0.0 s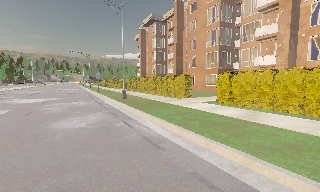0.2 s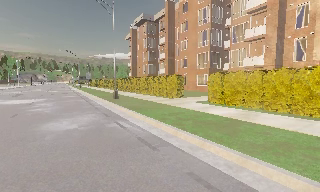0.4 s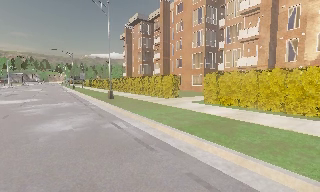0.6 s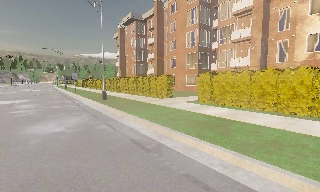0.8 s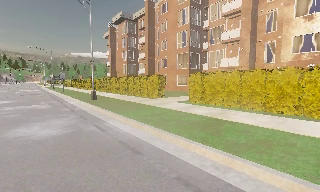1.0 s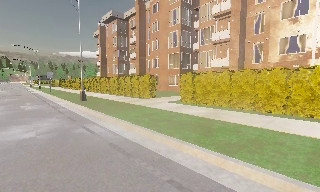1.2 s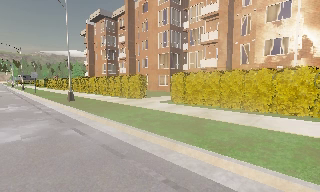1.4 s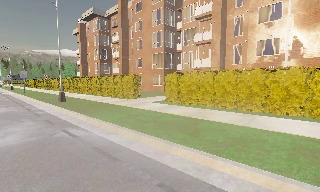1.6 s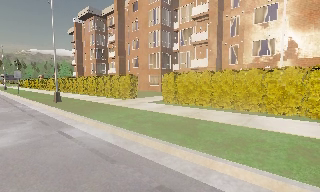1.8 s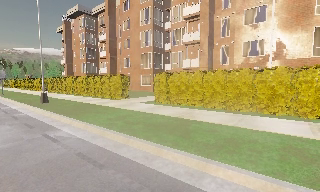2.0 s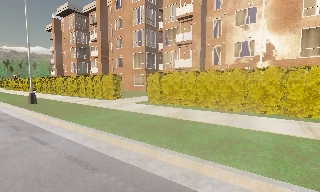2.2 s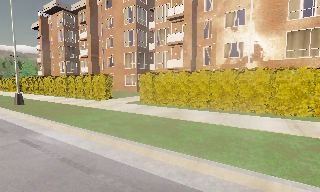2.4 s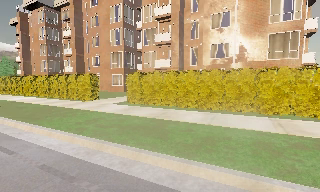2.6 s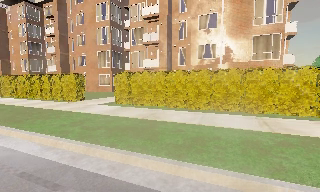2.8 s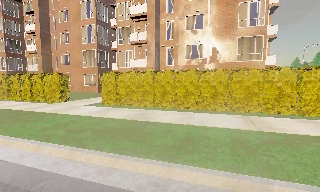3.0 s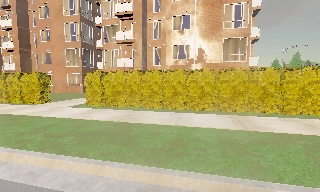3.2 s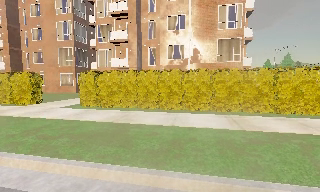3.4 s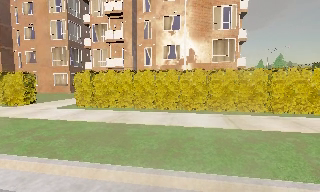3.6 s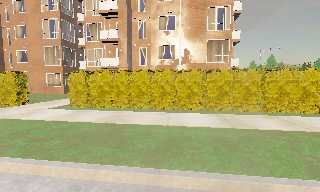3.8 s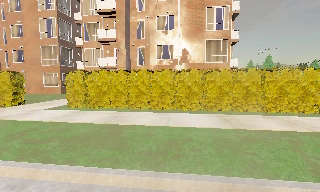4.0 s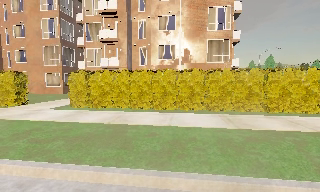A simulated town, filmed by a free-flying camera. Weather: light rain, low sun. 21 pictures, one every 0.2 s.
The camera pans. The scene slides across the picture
to the left.
The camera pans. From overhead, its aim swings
clockwise.
0.0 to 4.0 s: The scene slides to the left, as the camera pans about 55 degrees to its right. It travels forward and to its left, about 1.5 m.
The film runs forward here.
